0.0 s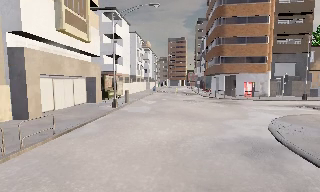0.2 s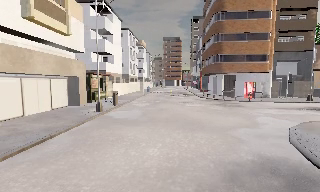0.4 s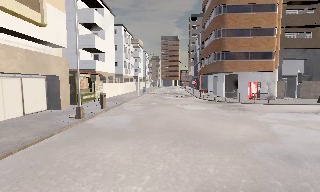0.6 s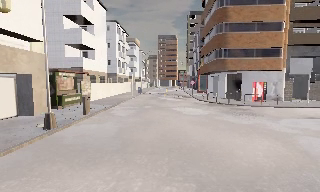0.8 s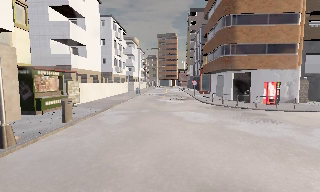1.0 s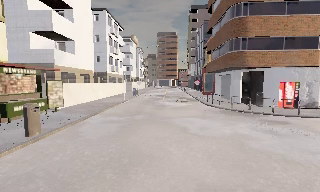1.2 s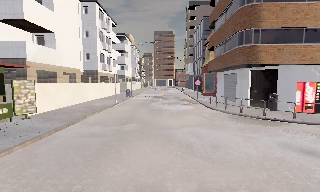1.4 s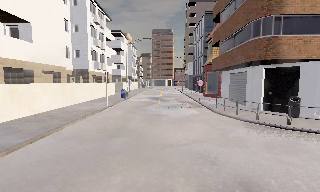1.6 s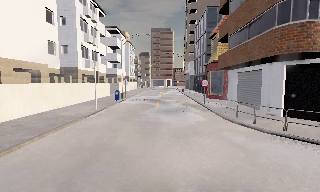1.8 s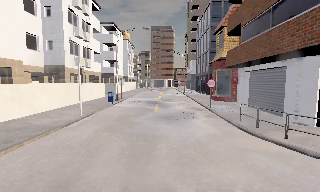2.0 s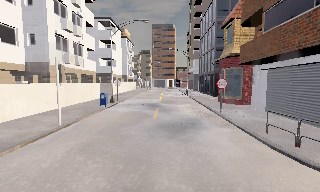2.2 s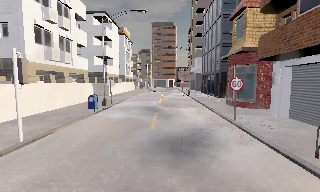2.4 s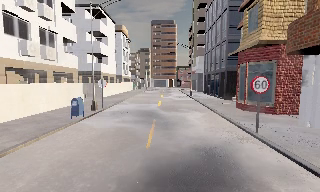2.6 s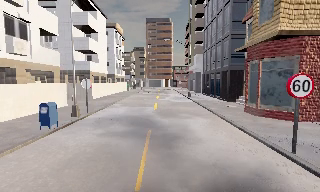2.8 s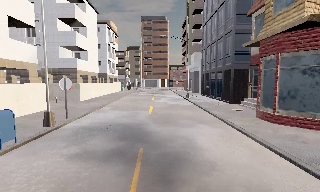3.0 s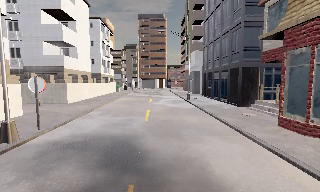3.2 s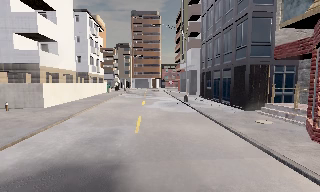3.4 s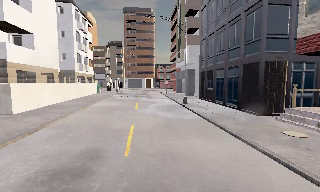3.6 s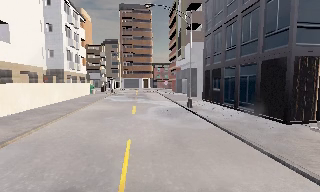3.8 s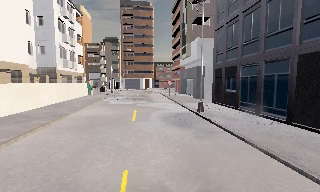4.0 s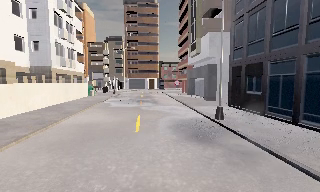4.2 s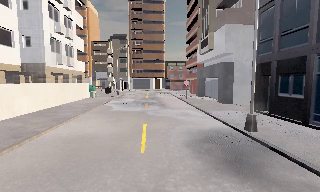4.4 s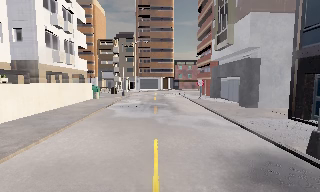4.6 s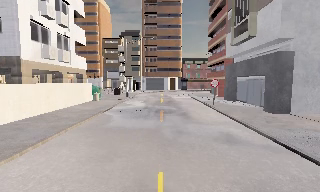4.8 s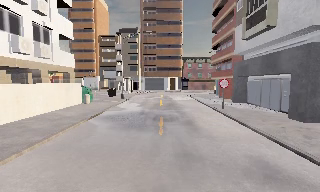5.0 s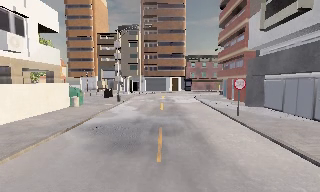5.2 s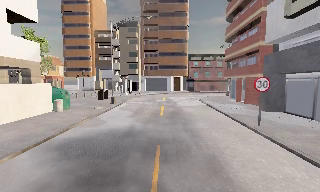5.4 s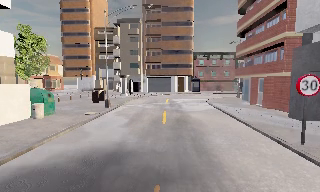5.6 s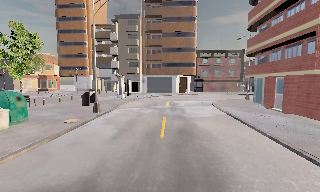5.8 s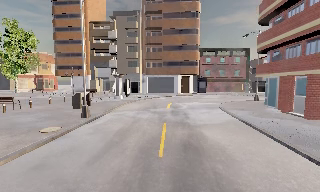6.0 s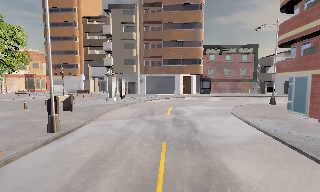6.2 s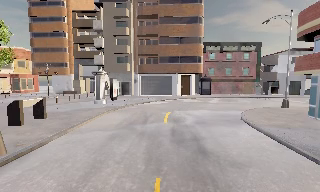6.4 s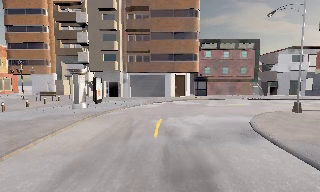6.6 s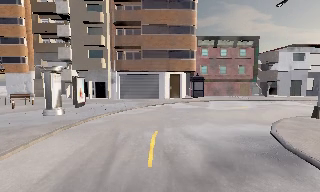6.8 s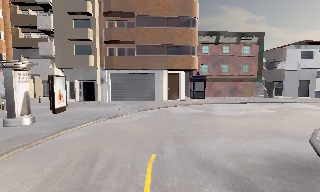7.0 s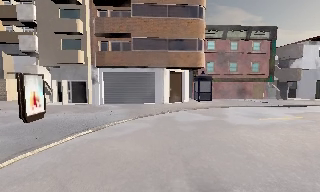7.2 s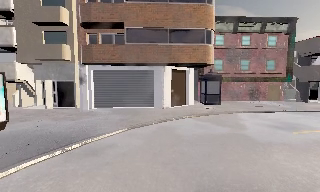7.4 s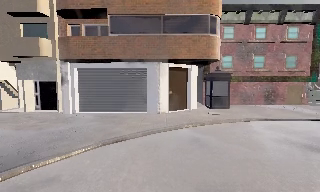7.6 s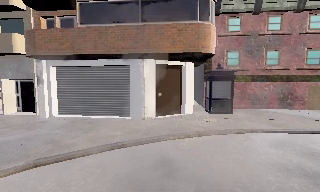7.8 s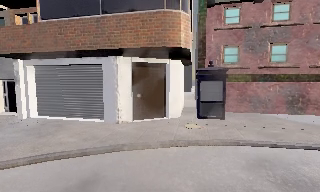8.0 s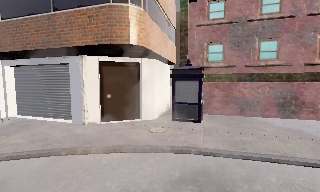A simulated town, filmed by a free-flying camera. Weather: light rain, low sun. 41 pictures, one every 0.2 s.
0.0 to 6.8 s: The camera pans to its right, which is clockwise from overhead, by about 10 degrees. It travels forward, about 70 m, so what stands in front looms larger.
6.8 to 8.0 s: The camera pans to its left, which is counterclockwise from overhead, by about 20 degrees. It travels forward and to its right, about 12 m, so what stands in front looms larger.
The film runs forward here.
